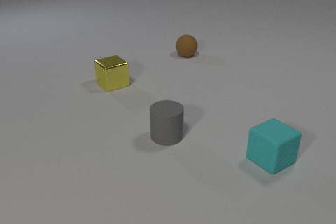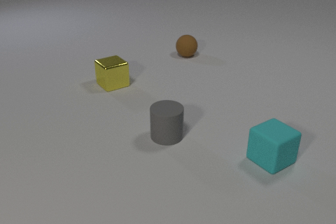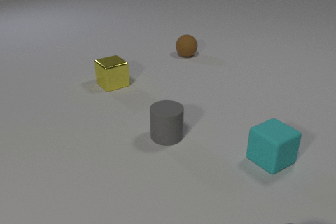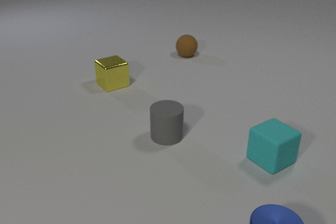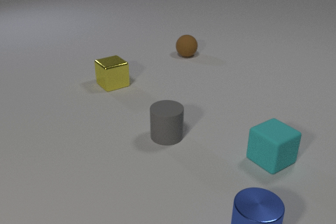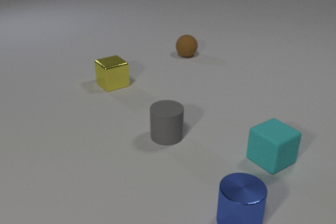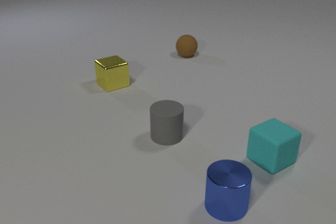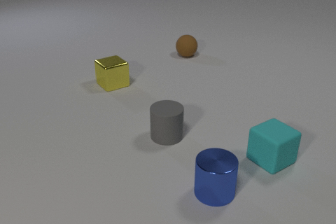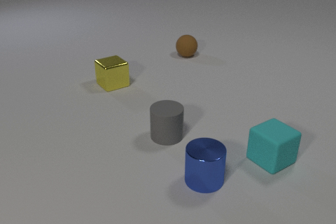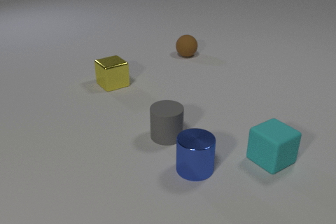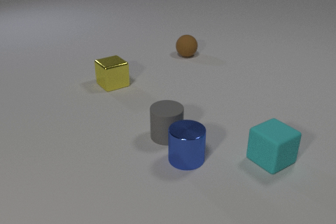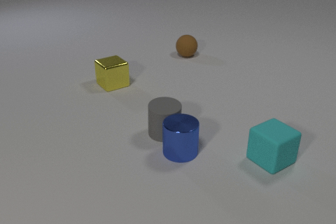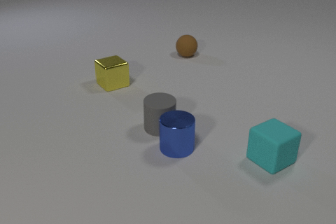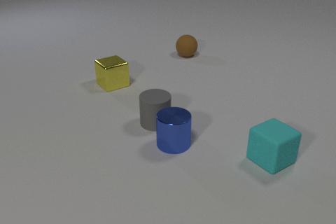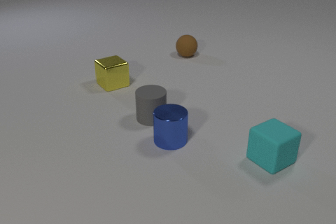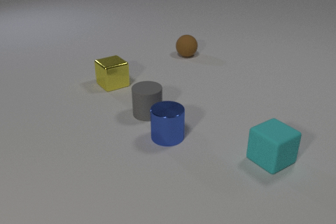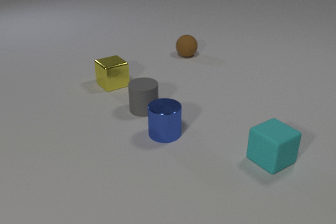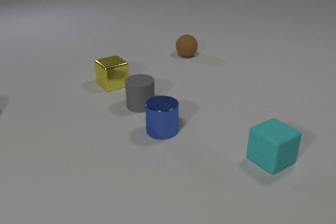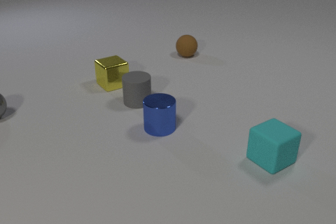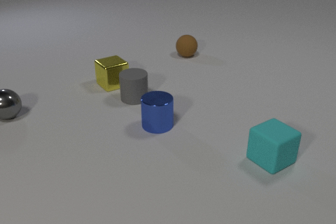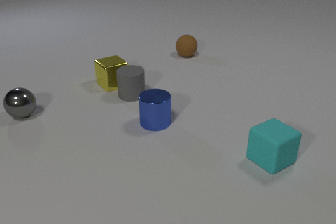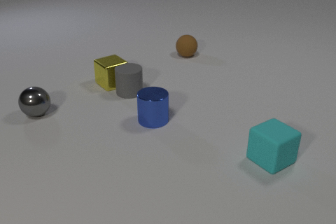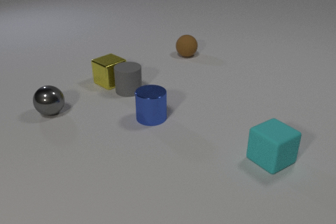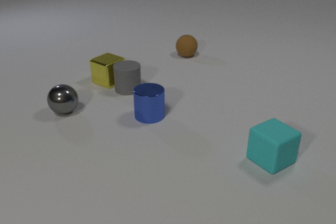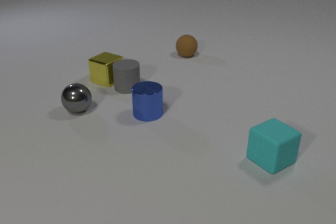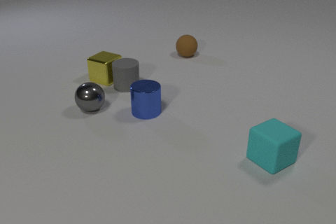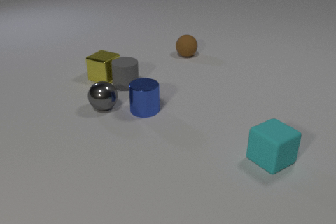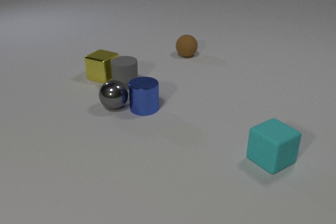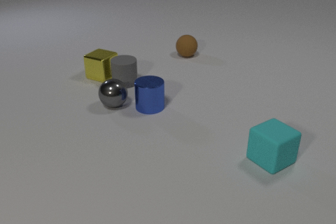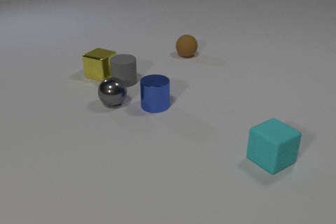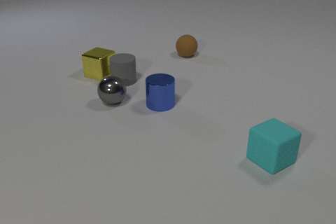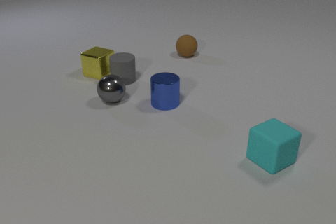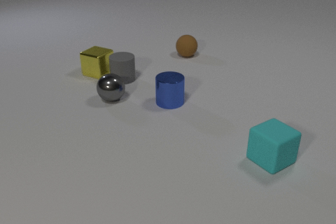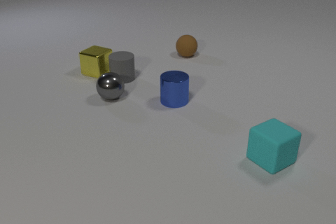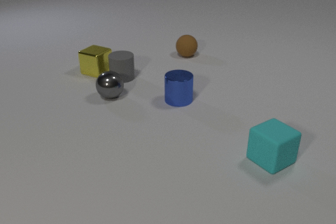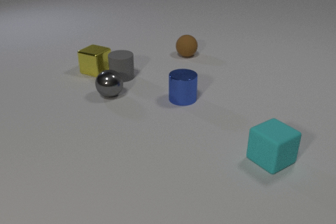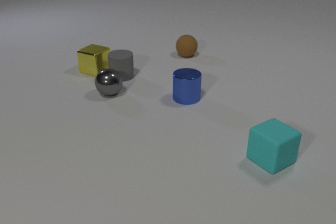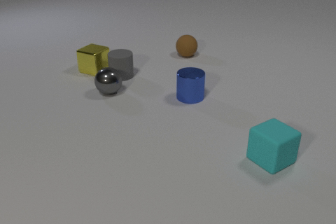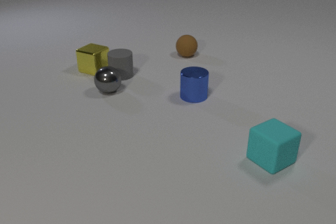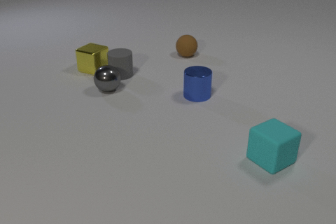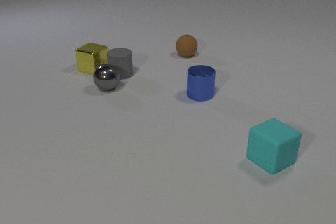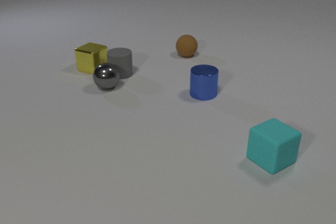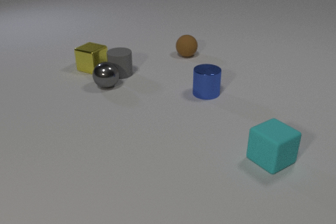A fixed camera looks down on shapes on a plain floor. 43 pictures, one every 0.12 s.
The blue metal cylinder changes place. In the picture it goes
away from the camera.
The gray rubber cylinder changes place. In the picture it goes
away from the camera.
0.00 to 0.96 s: The blue metal cylinder comes in at the bottom edge, slides away from the camera and to the left.
0.96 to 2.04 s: The blue metal cylinder slides away from the camera and to the left. The gray rubber cylinder slides away from the camera and to the left. The blue metal cylinder and the gray rubber cylinder collide.
2.04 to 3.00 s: The blue metal cylinder slides away from the camera and to the left. The gray rubber cylinder slides away from the camera. The yellow metal cube slides away from the camera and to the left, spins so that its near face slides to the right, counterclockwise seen from above. The gray metal sphere comes in at the left edge, rolls to the right. The gray rubber cylinder and the yellow metal cube collide.
3.00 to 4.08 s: The blue metal cylinder slides to the right and away from the camera. The gray rubber cylinder slides away from the camera. The yellow metal cube slides away from the camera and to the left. The gray metal sphere rolls away from the camera and to the right. The blue metal cylinder and the gray metal sphere collide.
4.08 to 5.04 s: The blue metal cylinder slides to the right and away from the camera. The gray rubber cylinder slides away from the camera. The yellow metal cube slides away from the camera. The gray metal sphere rolls away from the camera.
What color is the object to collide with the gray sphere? blue.
What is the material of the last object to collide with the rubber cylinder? metal.
What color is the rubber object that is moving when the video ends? gray.
